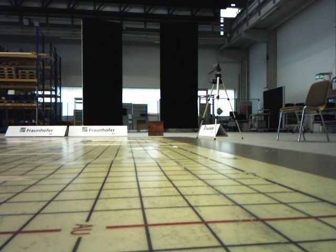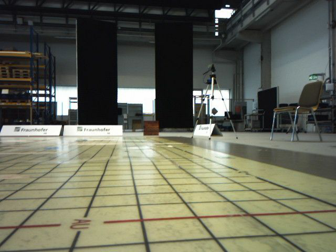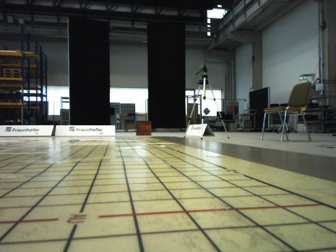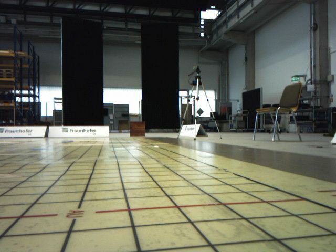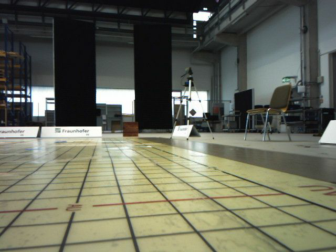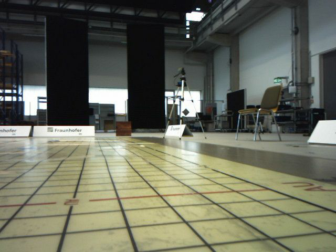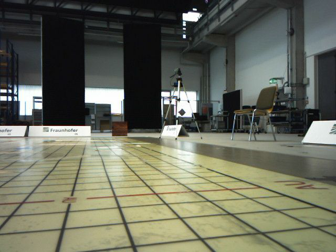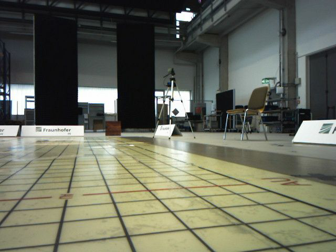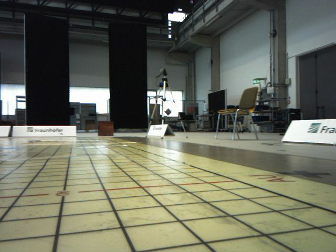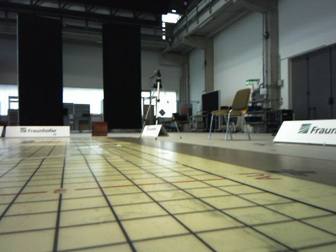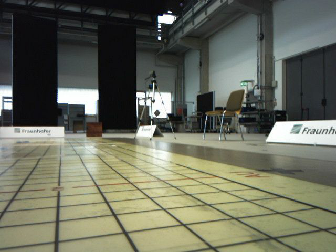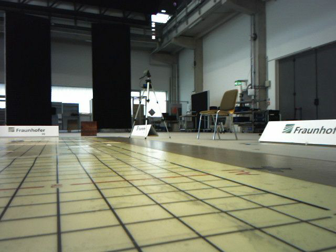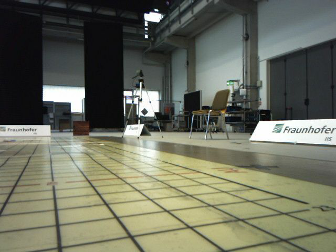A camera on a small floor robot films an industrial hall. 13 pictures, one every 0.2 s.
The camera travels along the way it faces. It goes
backward.
0.0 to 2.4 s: The camera pans to its right, which is clockwise from overhead, by about 15 degrees. It travels backward, about 0.5 m, so what stands in front gets smaller.
The film runs backward here.
